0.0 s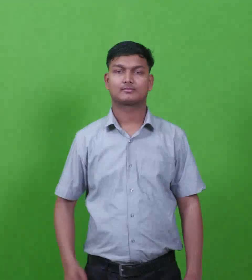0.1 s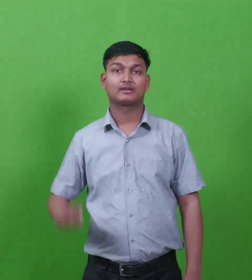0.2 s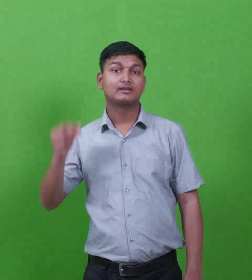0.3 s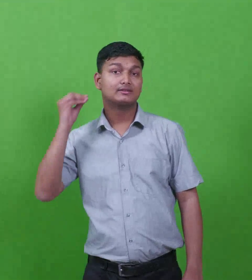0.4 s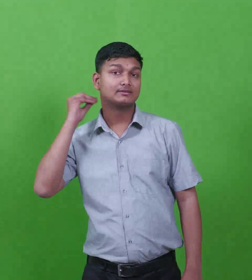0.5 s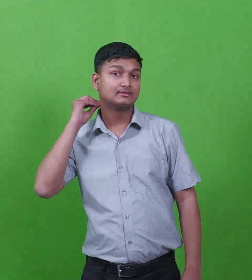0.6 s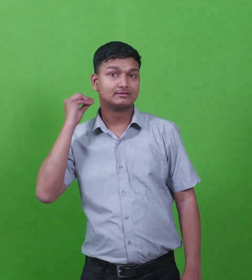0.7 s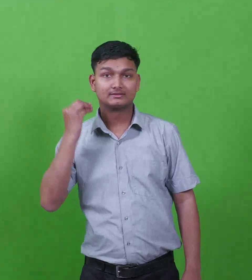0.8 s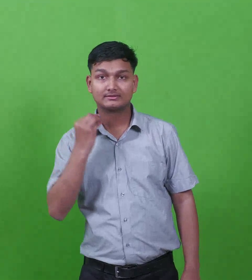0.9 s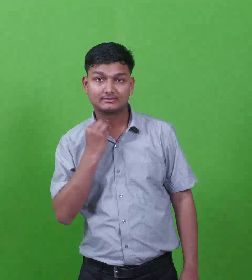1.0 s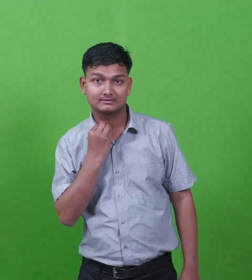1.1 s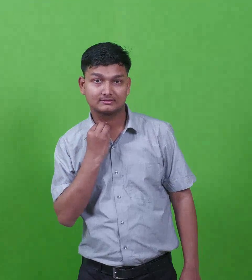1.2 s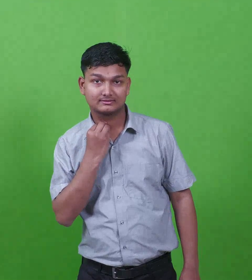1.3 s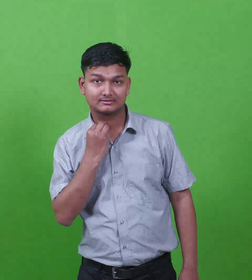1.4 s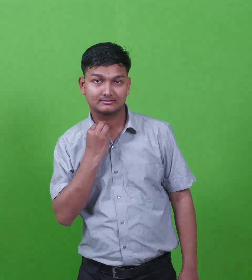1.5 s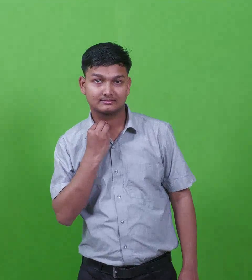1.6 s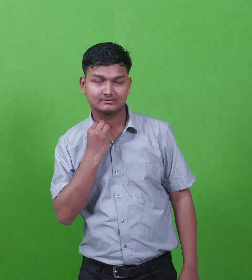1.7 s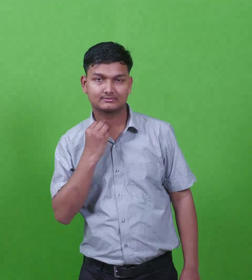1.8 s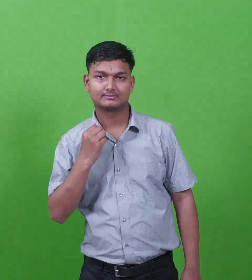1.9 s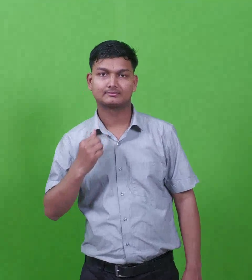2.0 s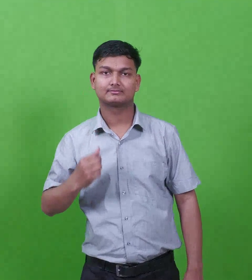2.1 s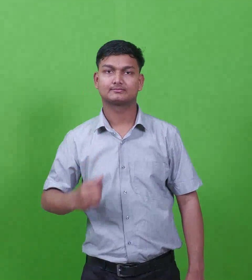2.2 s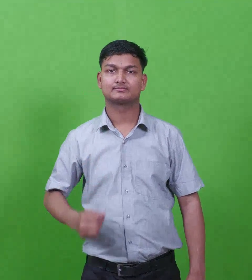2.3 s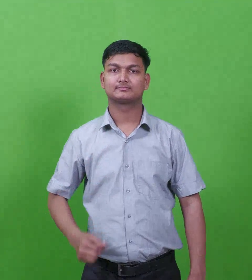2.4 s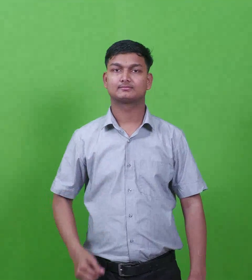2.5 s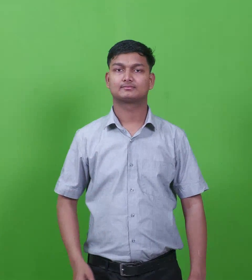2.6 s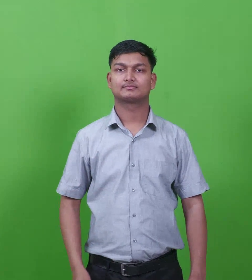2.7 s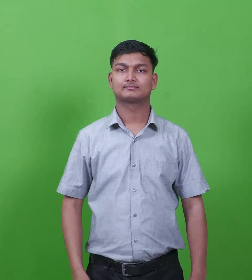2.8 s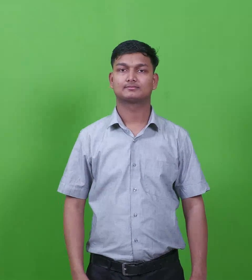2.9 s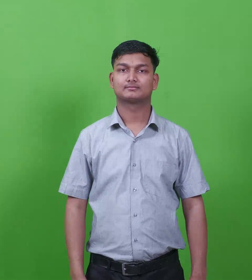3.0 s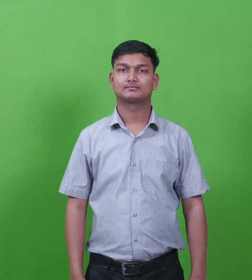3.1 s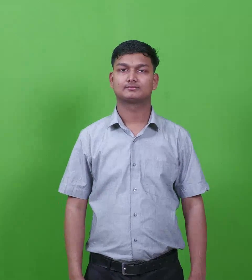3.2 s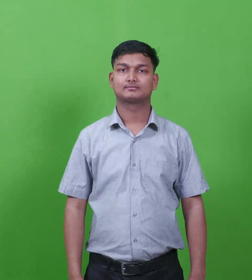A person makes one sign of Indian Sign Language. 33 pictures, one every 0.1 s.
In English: epenetus
